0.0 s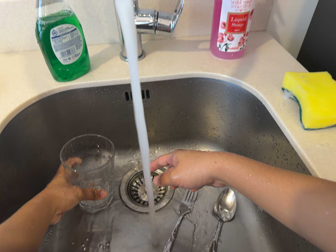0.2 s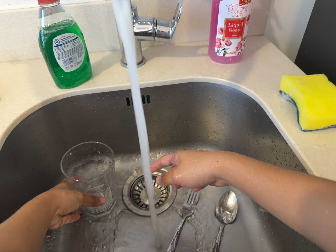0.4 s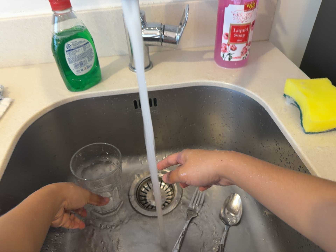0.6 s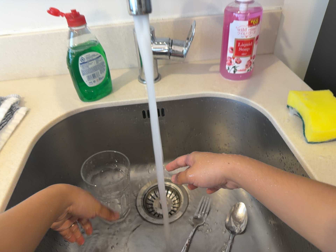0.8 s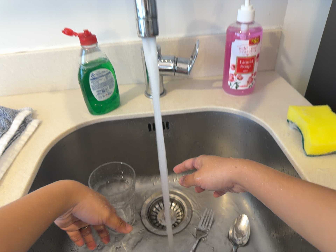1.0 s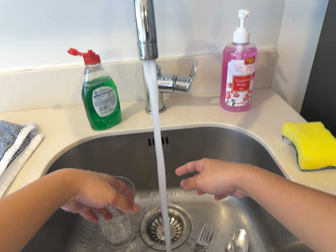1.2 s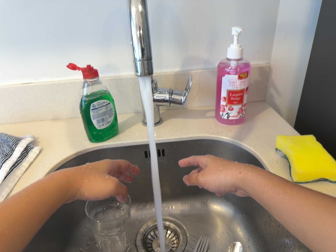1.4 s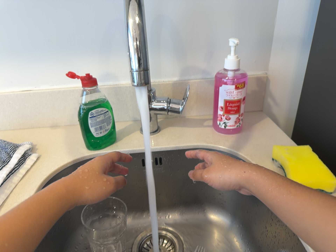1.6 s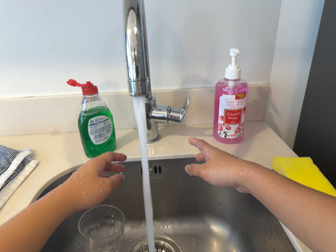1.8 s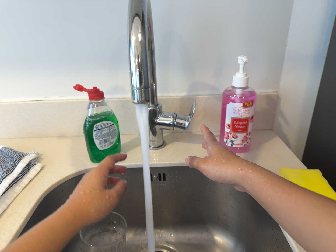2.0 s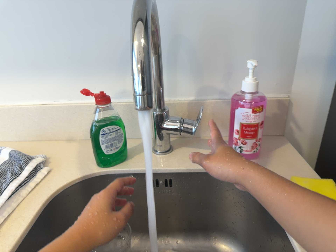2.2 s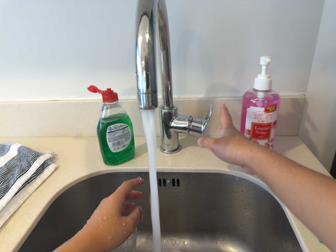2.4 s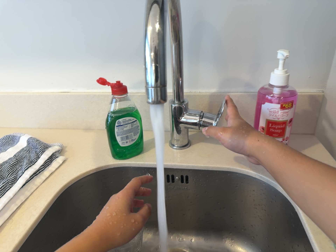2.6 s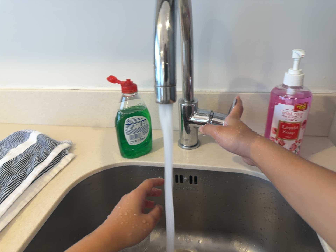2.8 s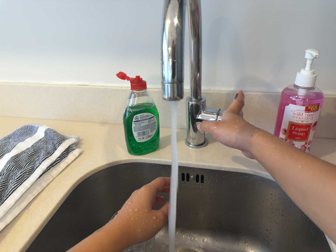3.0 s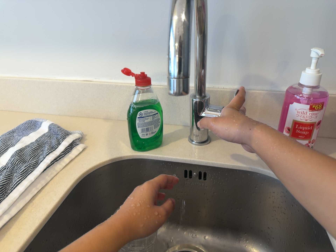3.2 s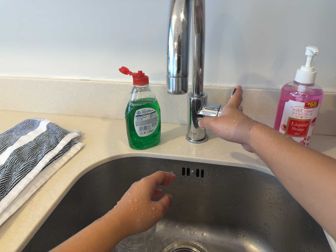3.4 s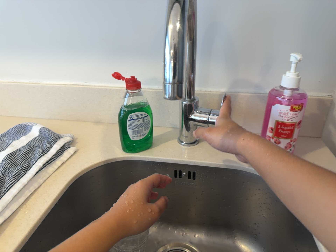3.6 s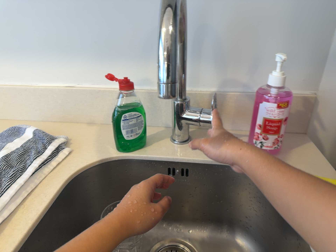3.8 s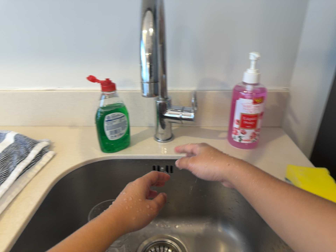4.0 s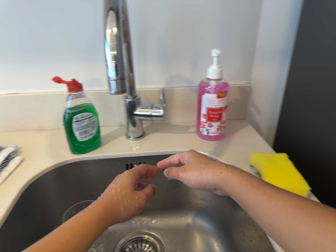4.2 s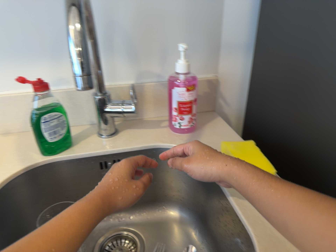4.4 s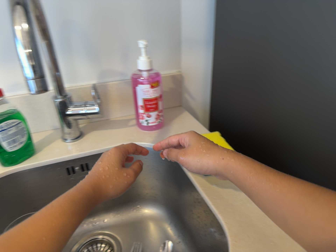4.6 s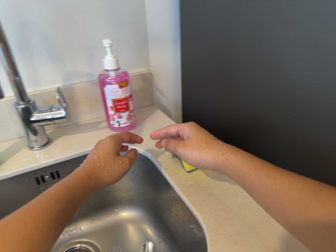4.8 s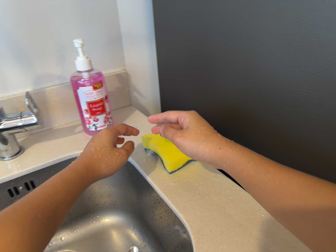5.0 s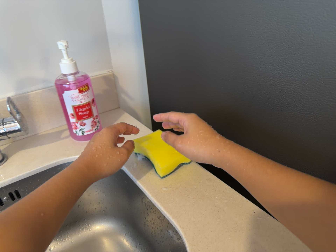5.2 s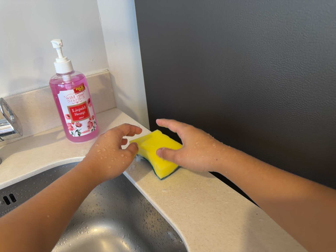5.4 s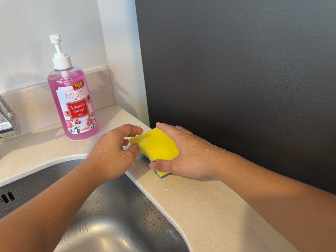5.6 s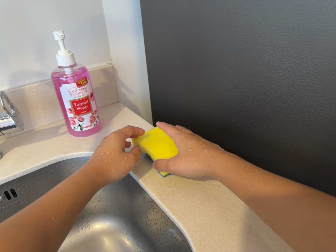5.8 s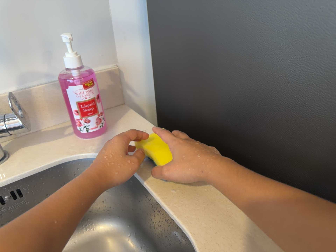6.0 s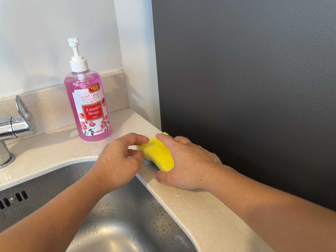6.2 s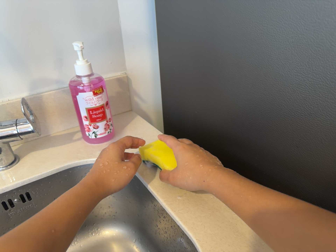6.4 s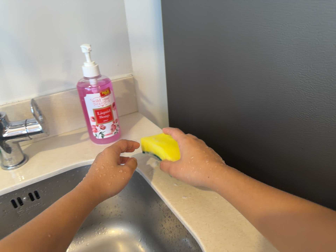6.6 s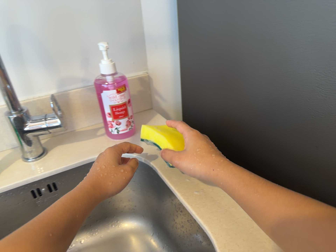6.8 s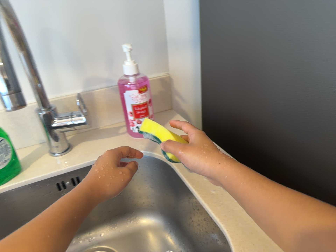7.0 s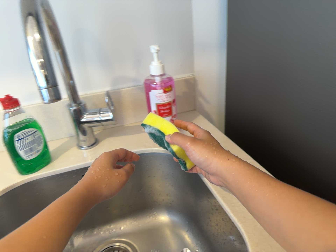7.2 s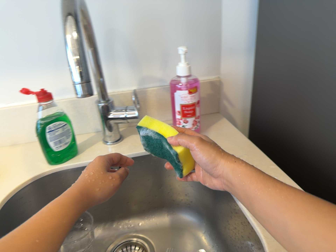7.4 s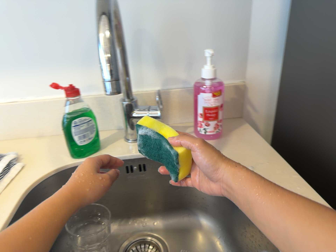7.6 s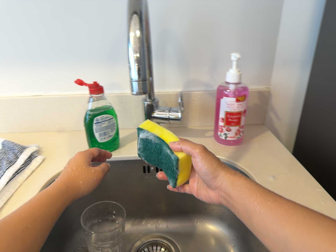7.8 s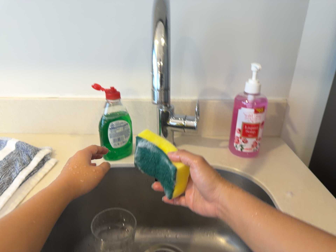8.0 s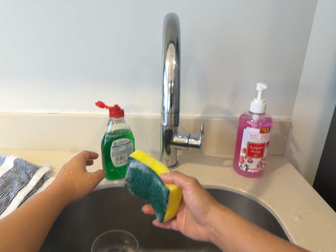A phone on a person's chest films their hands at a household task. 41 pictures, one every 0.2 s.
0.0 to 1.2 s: The camera travels backward, about 8 cm, so what stands in front gets smaller. Its aim tips toward the top of its view by about 15 degrees, and the scene shifts downward.
1.2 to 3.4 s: The scene slides to the right, as the camera pans about 10 degrees to its left. It rolls about its line of sight by about 10 degrees, and the scene rotates clockwise.
3.4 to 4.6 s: The camera pans to its right by about 30 degrees. It rolls about its line of sight by about 20 degrees, and the scene rotates counterclockwise.
4.6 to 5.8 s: The camera shifts only a little, or ends up much as it began.
5.8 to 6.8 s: The scene slides to the right, as the camera pans about 10 degrees to its left.
6.8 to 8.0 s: The camera swings to its left by about 20 degrees, and the scene slides to the right. It travels to its left, about 6 cm, so close, fixed things drift to the right. It rolls about its line of sight by about 15 degrees, and the scene rotates clockwise.
The film runs forward here.
